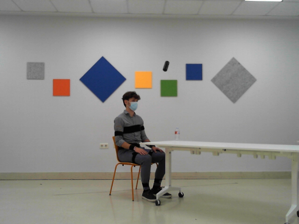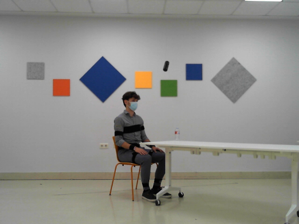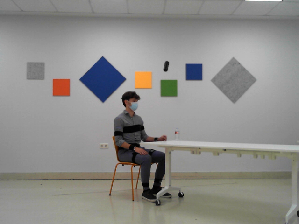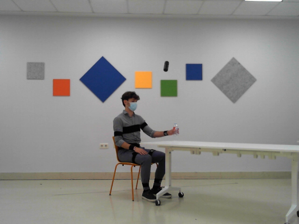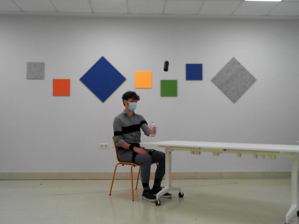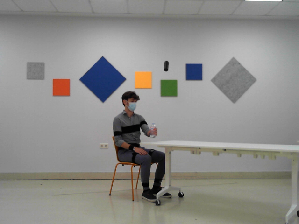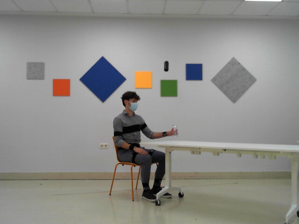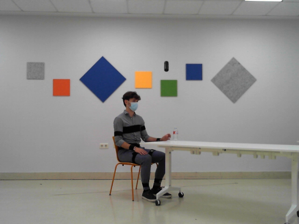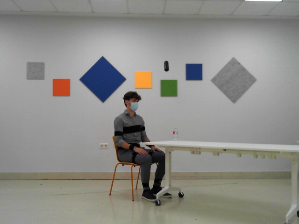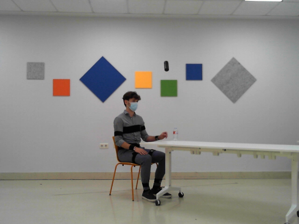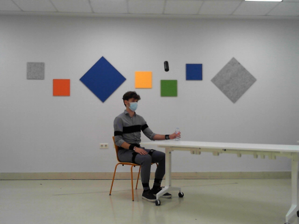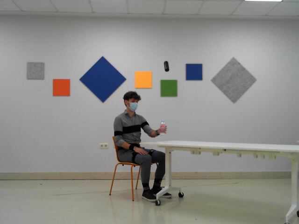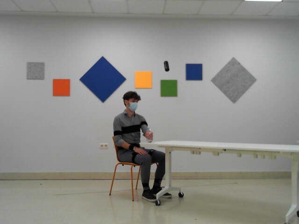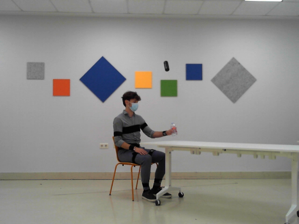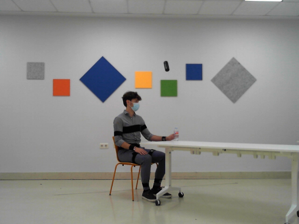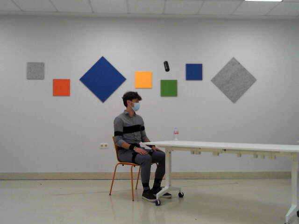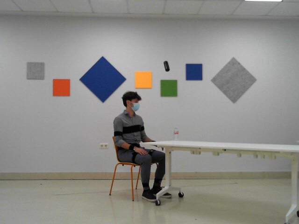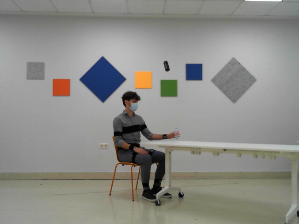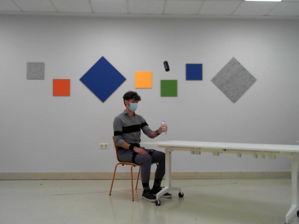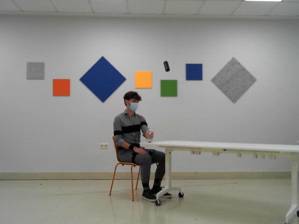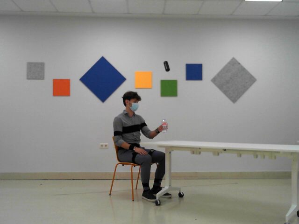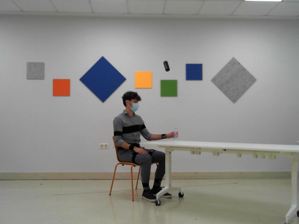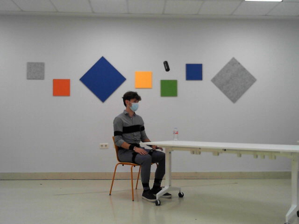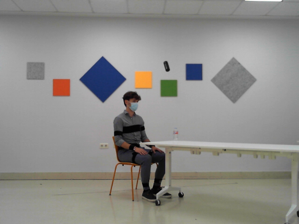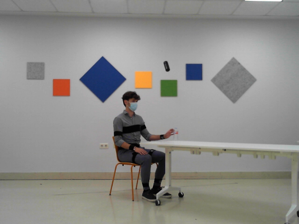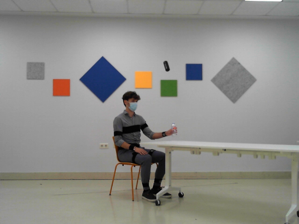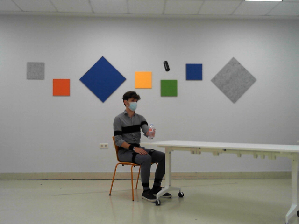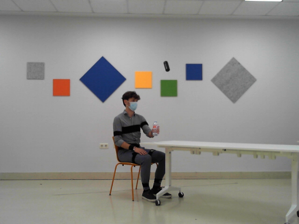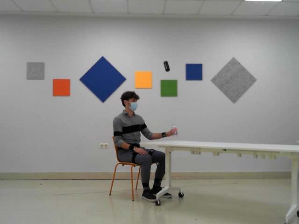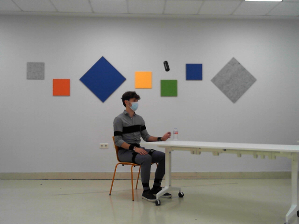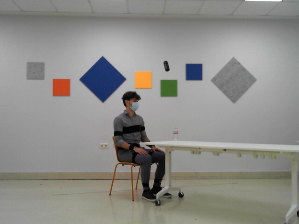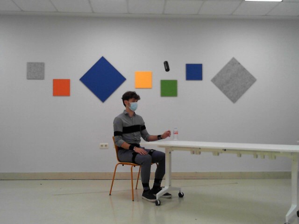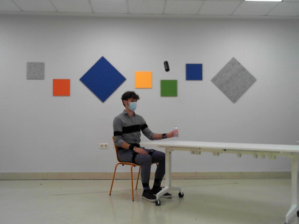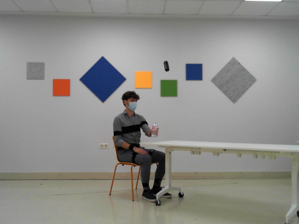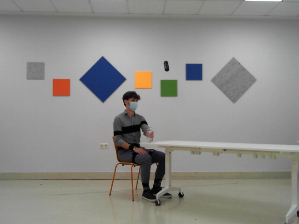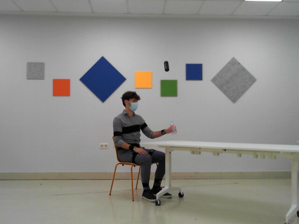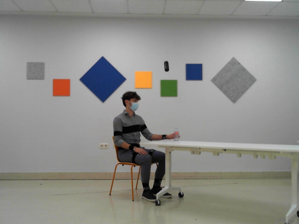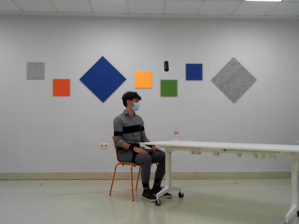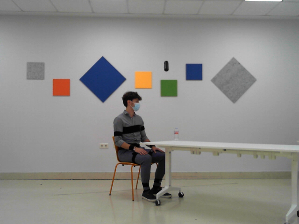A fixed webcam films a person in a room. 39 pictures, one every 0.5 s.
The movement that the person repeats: Move a bottle from side to side, left hand.
